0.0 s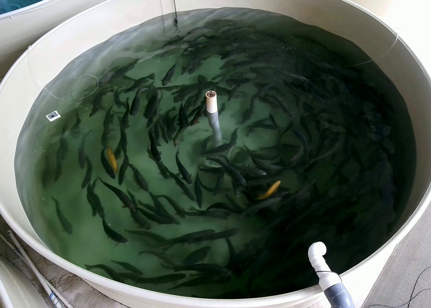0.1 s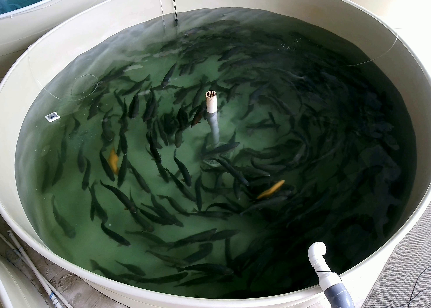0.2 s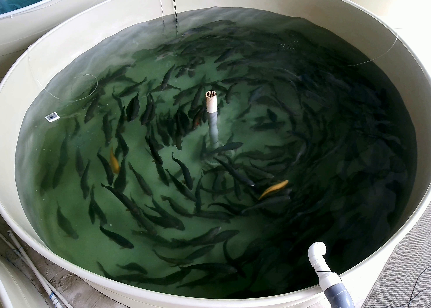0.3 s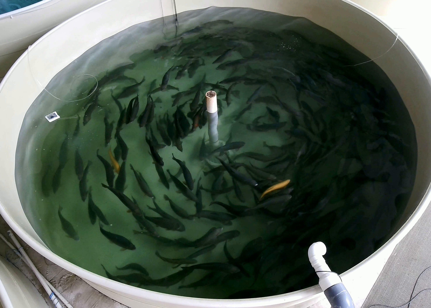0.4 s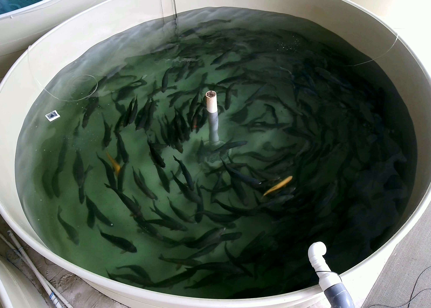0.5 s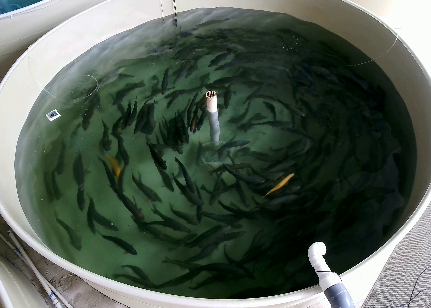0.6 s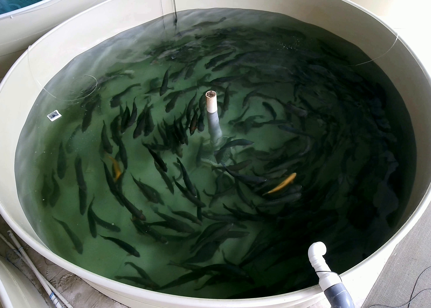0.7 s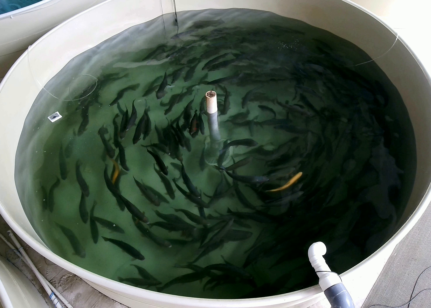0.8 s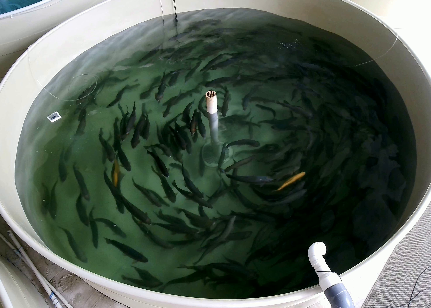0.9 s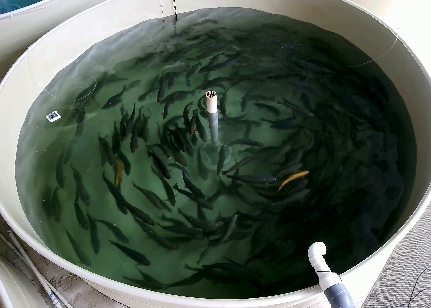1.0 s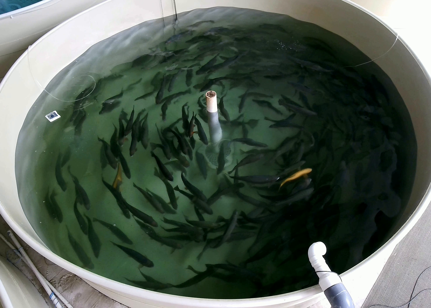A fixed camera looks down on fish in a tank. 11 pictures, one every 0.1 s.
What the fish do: Normal cruising.
